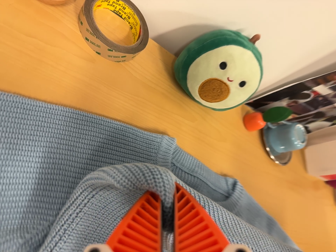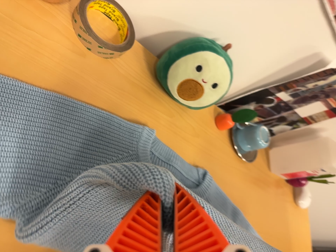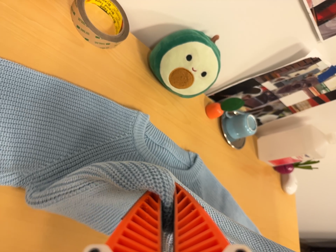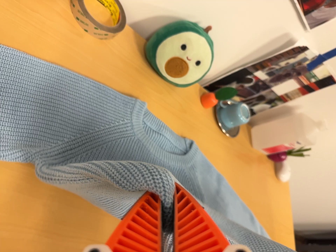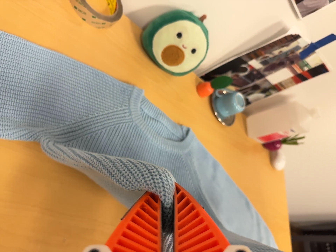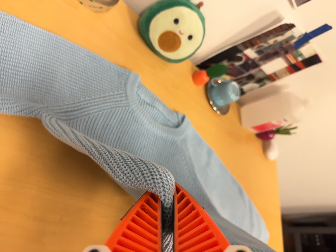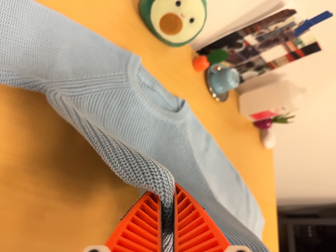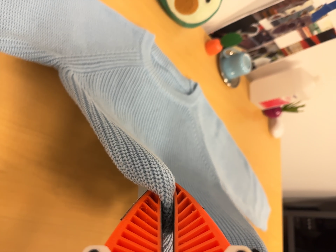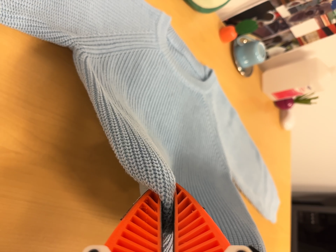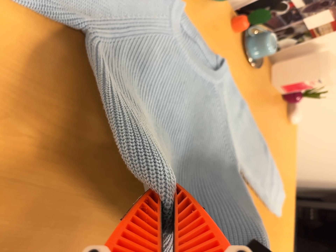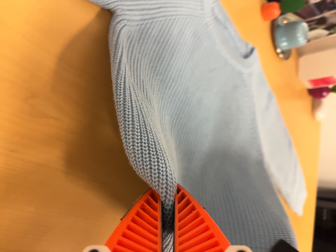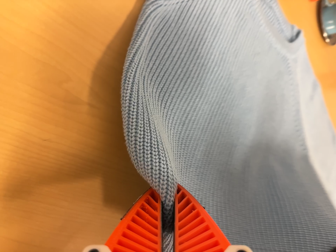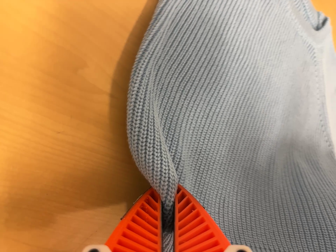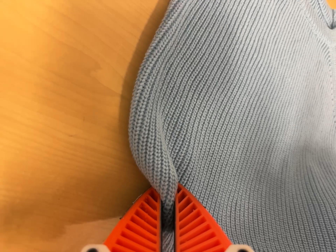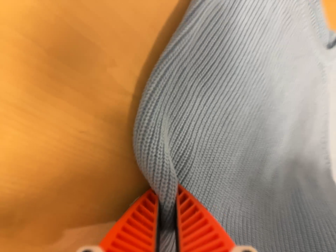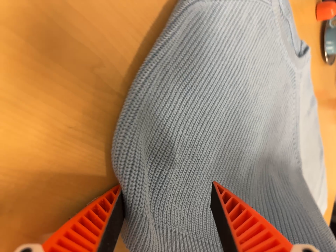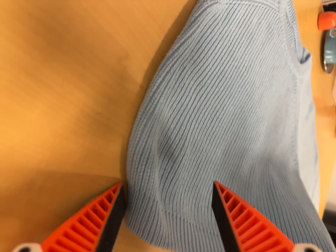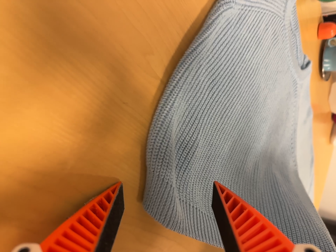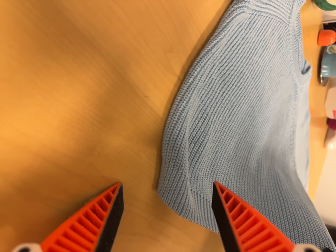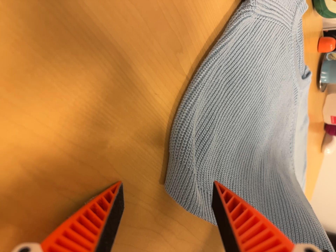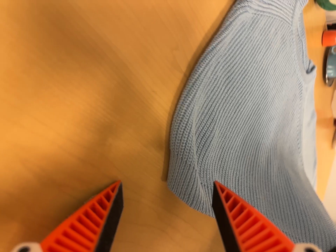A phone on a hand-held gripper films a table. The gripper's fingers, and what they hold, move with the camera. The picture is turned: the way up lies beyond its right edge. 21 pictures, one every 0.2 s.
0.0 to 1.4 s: The scene slides to the left, as the camera pans about 10 degrees to its right. It travels toward the bottom of its view and backward, about 18 cm, so close, fixed things drift upward.
1.4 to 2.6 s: The camera swings to its left by about 10 degrees, and the scene slides to the right. It travels to its left and forward, about 14 cm, so close, fixed things drift to the right. Its aim tips toward the bottom of its view by about 10 degrees, and the scene shifts upward.
2.6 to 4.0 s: The camera pans to its right by about 10 degrees. It travels to its left and backward, about 12 cm. It rolls about its line of sight by about 10 degrees, and the scene rotates clockwise.
The film runs backward here.
